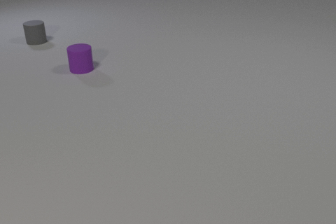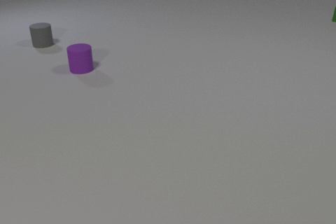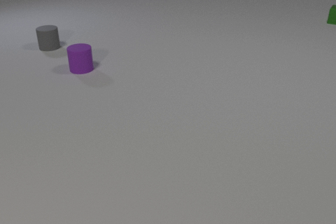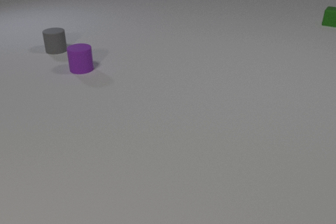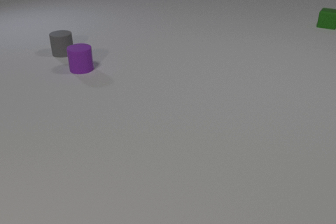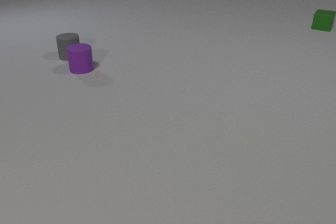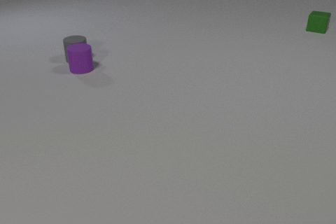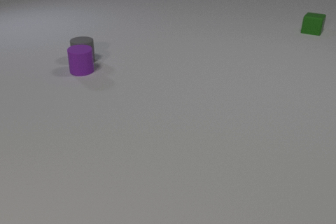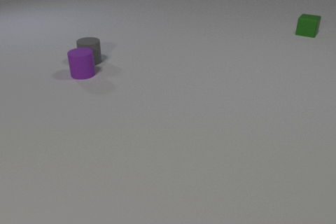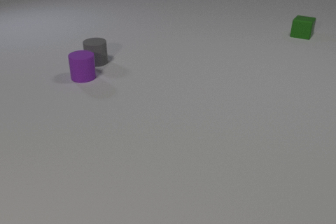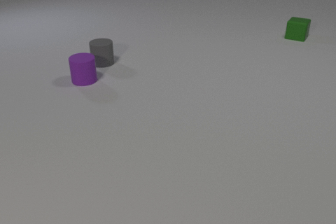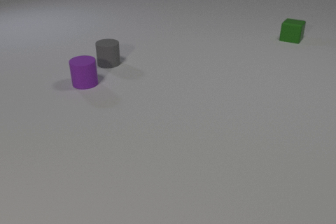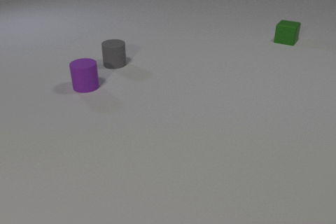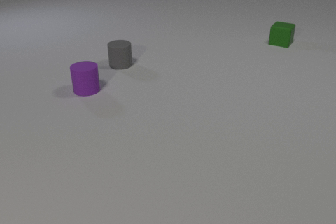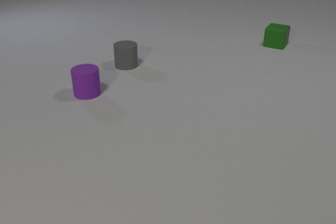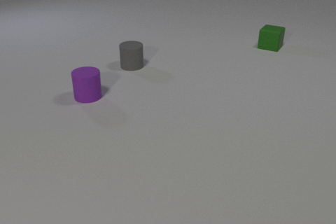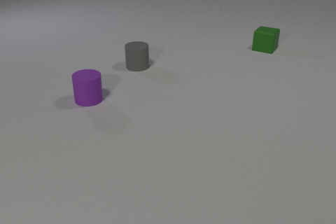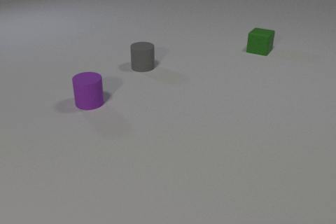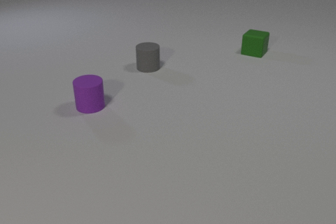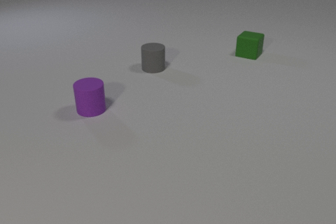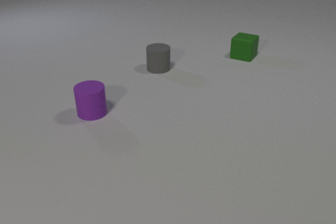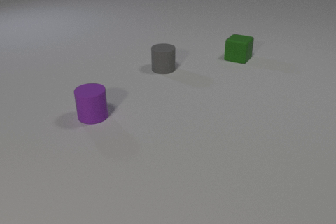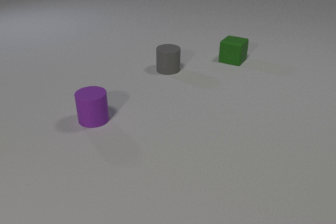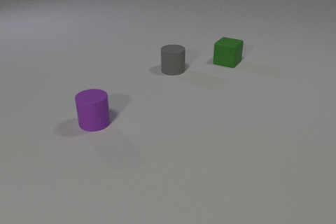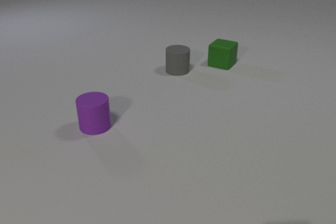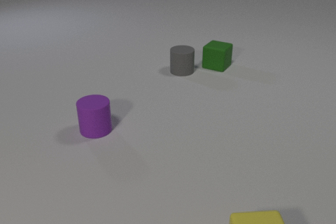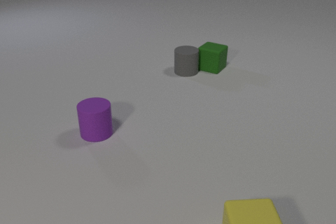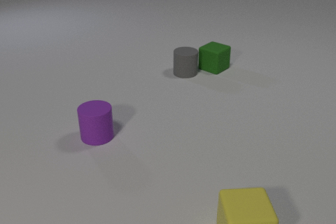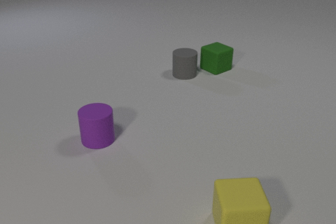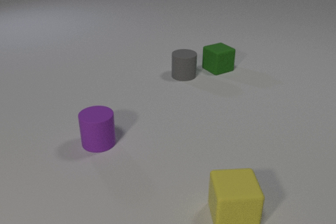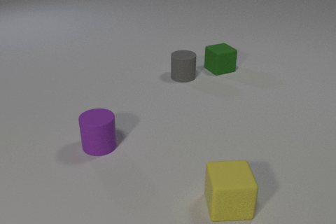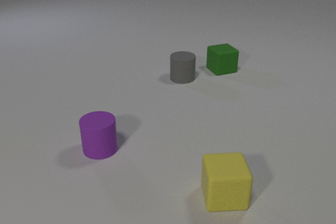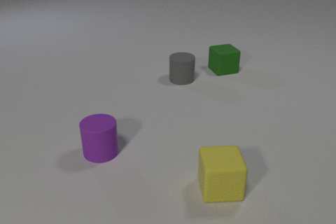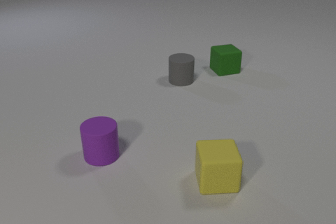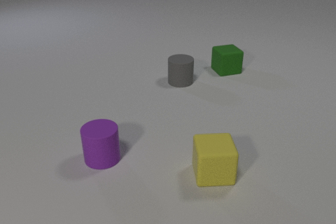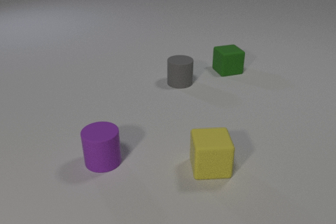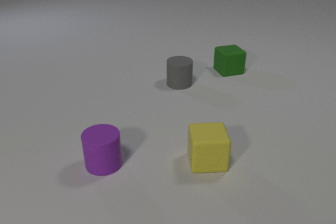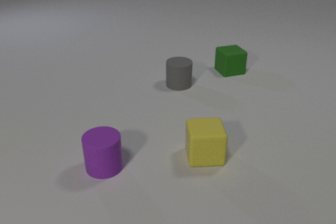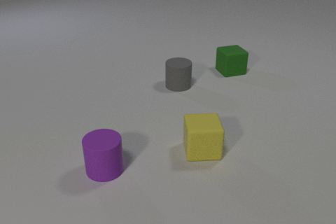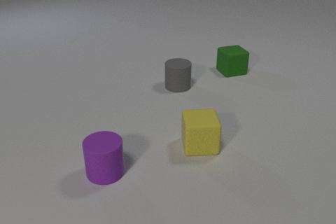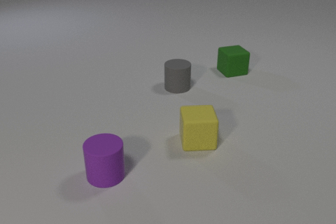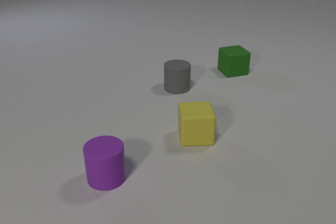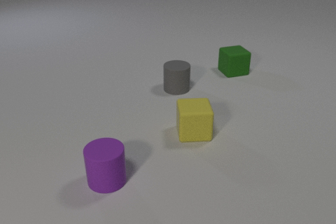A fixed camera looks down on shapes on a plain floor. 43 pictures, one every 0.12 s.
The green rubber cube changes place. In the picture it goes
toward the camera.
The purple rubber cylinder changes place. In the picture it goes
toward the camera.
0.00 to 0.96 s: The gray rubber cylinder slides toward the camera and to the right. The purple rubber cylinder slides toward the camera. The green rubber cube comes in at the right edge, slides toward the camera and to the left. The gray rubber cylinder and the purple rubber cylinder collide.
0.96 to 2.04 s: The gray rubber cylinder slides to the right and toward the camera. The purple rubber cylinder slides toward the camera. The green rubber cube slides toward the camera and to the left.
2.04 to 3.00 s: The gray rubber cylinder slides to the right. The purple rubber cylinder slides toward the camera. The green rubber cube slides toward the camera and to the left. The yellow rubber cube comes in at the bottom edge, slides away from the camera.
3.00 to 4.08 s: The gray rubber cylinder slides toward the camera. The purple rubber cylinder slides toward the camera. The green rubber cube slides toward the camera and to the right, spins so that its near face slides to the left, clockwise seen from above. The yellow rubber cube slides away from the camera and to the left. The gray rubber cylinder and the green rubber cube collide.
4.08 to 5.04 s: The gray rubber cylinder slides toward the camera. The purple rubber cylinder slides toward the camera. The green rubber cube slides to the right. The yellow rubber cube slides away from the camera.
What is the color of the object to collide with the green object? gray.
How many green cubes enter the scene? 1.
Are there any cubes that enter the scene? yes.
